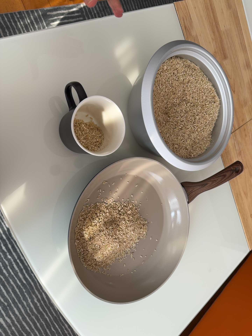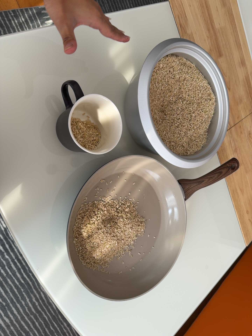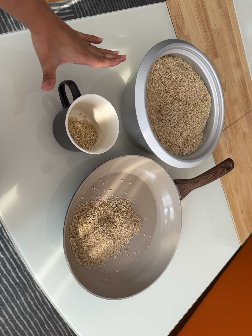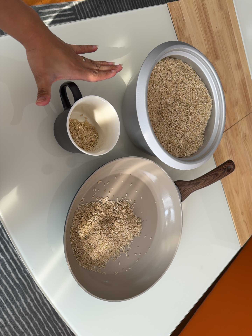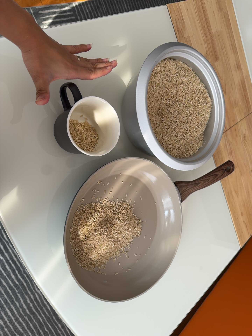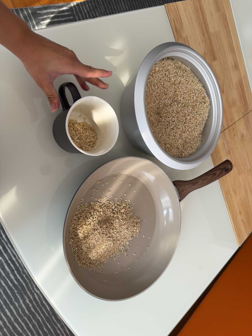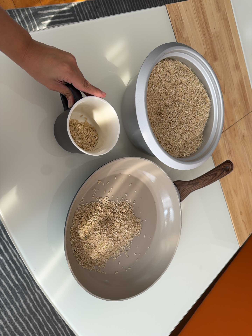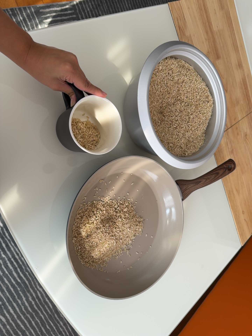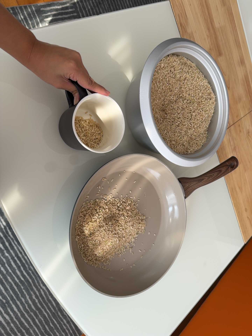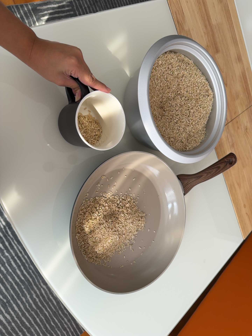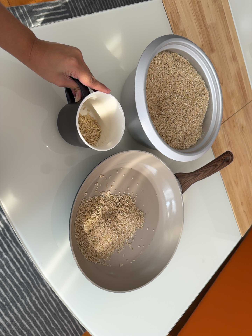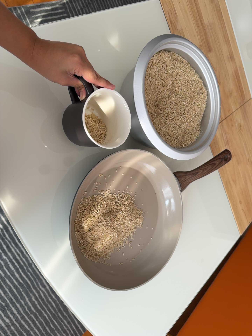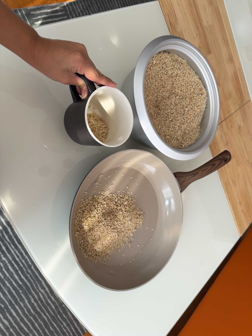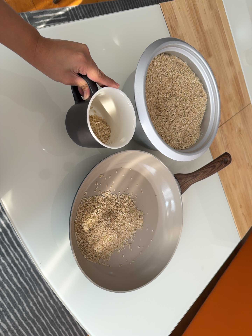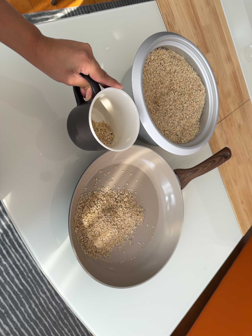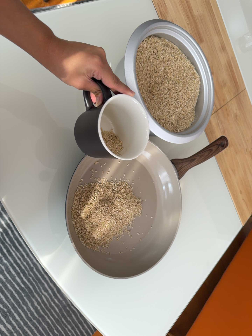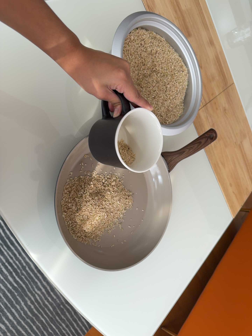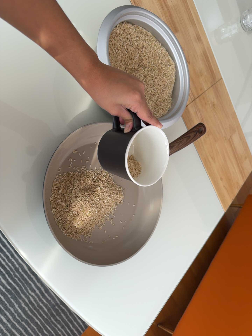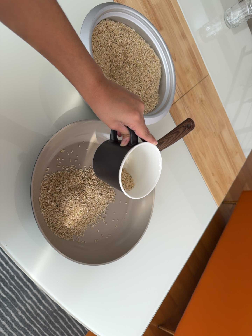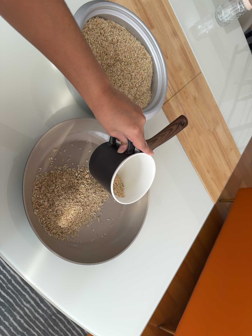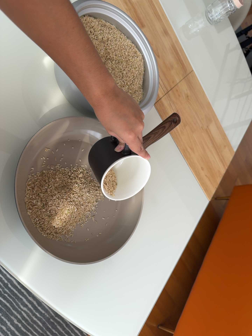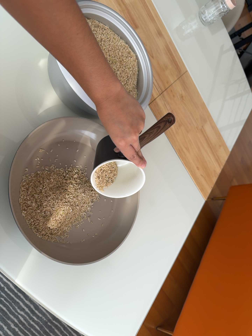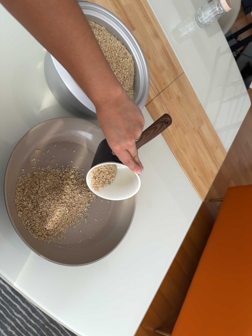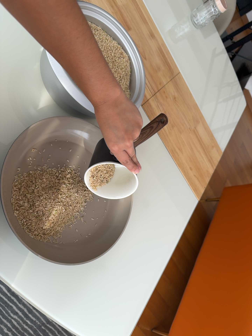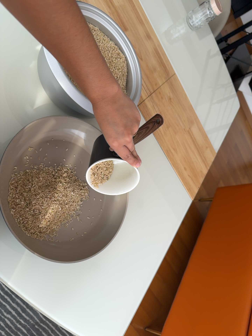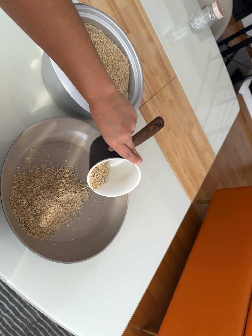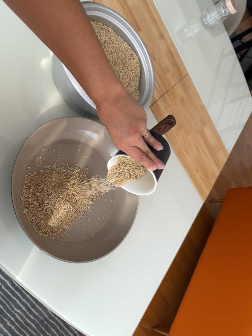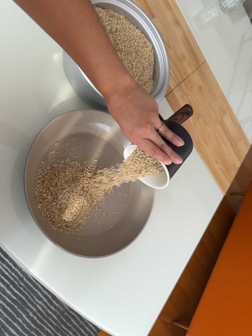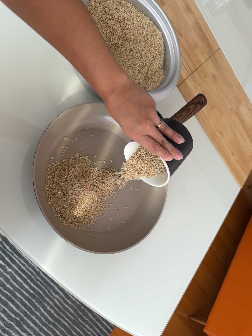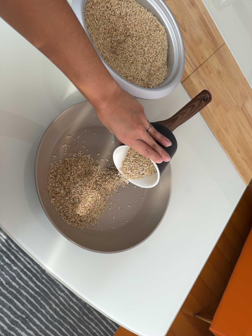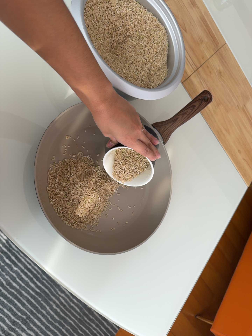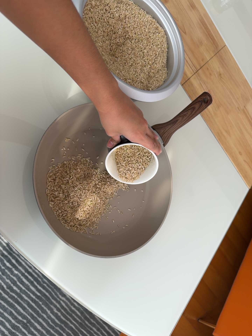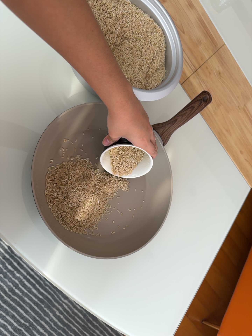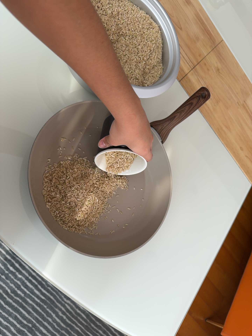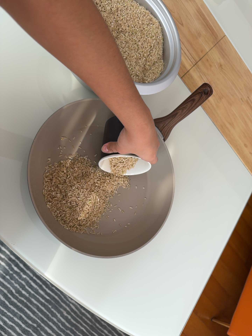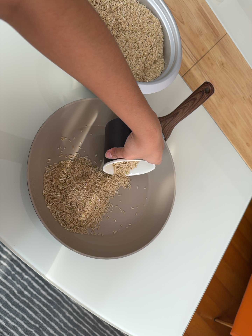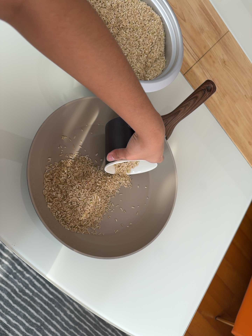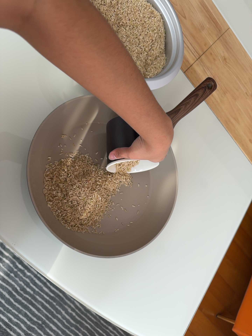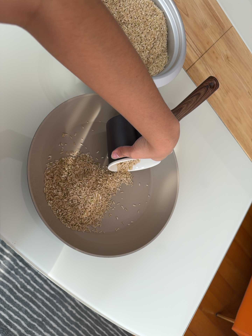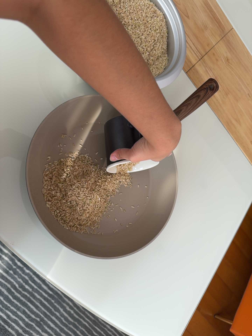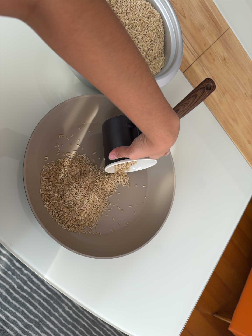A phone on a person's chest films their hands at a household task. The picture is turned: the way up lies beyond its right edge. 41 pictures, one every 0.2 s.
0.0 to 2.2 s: The camera shifts only a little, or ends up much as it began.
2.2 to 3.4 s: The camera travels toward the bottom of its view, about 7 cm, so close, fixed things drift upward.
3.4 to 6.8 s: The camera travels to its right and forward, about 10 cm. It rolls about its line of sight by about 10 degrees, and the scene rotates counterclockwise.
6.8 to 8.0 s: The camera keeps its place and its aim.
The film runs backward here.
